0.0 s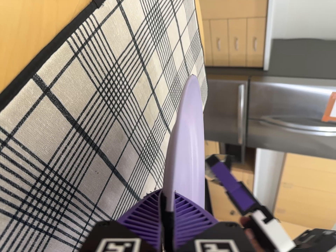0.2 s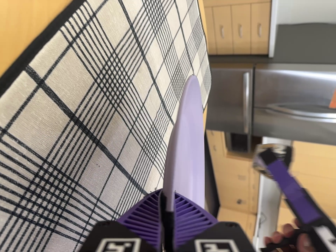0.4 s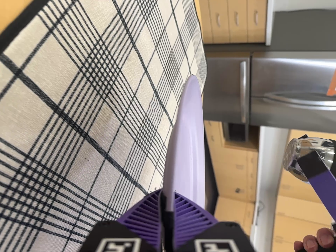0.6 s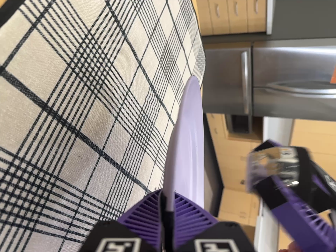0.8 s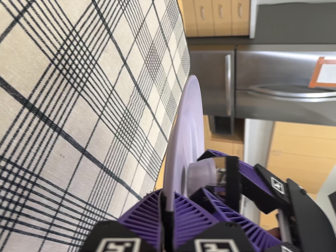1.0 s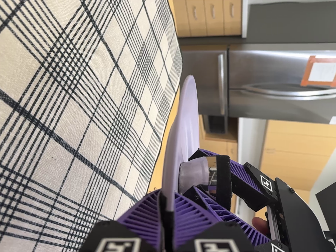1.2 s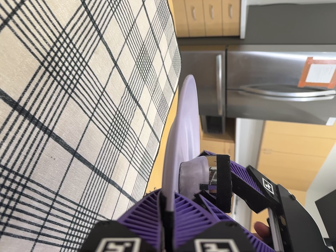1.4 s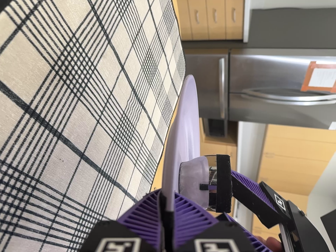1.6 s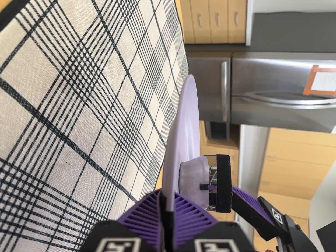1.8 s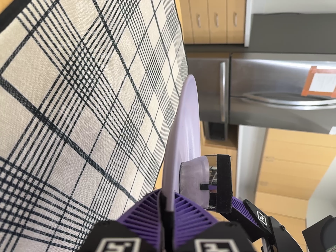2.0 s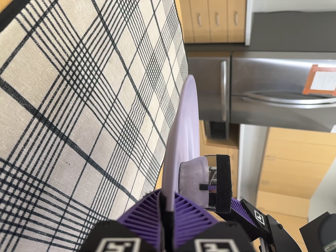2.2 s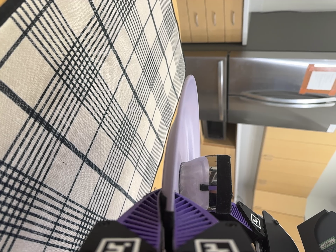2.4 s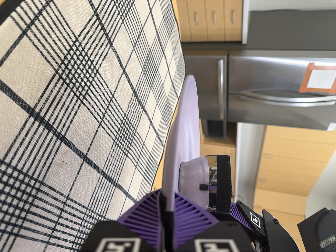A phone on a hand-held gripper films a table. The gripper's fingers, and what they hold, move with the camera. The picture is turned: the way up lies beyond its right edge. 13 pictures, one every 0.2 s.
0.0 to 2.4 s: The camera shifts only a little, or ends up much as it began.
The film runs backward here.
